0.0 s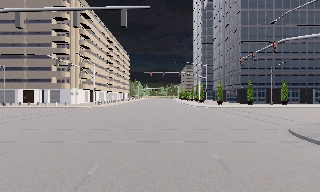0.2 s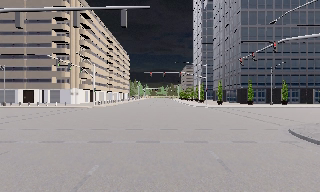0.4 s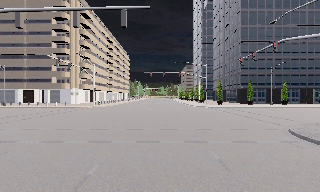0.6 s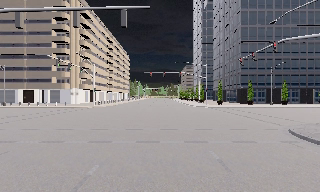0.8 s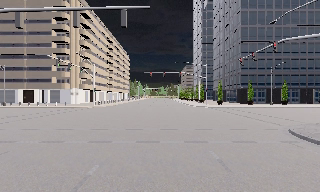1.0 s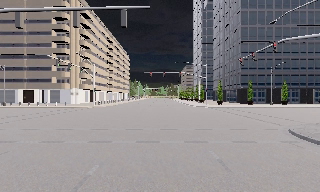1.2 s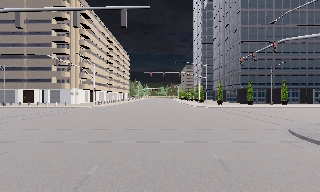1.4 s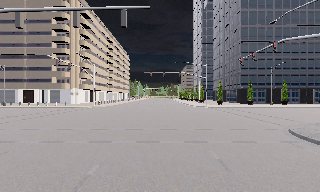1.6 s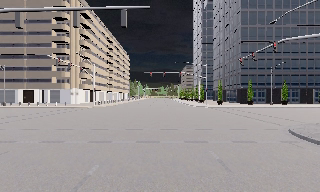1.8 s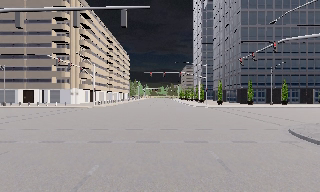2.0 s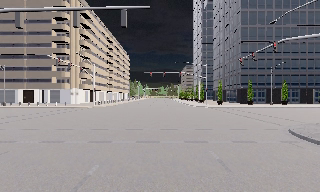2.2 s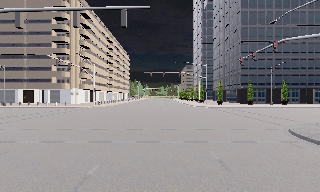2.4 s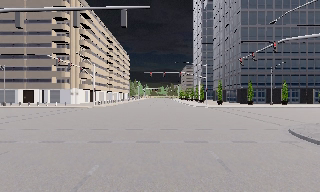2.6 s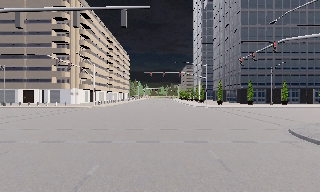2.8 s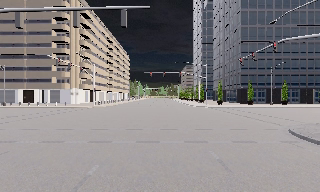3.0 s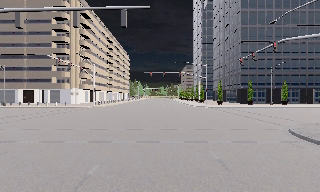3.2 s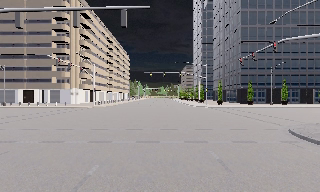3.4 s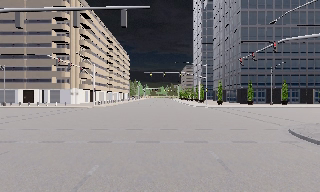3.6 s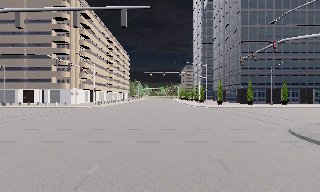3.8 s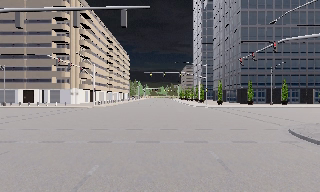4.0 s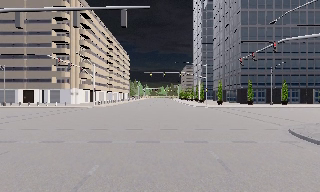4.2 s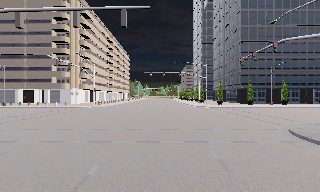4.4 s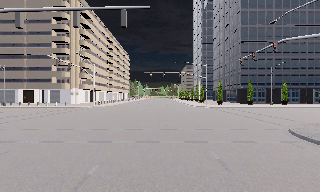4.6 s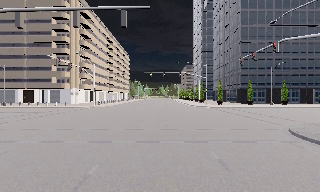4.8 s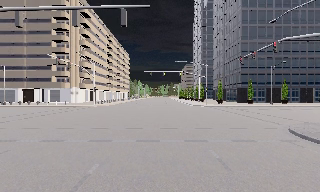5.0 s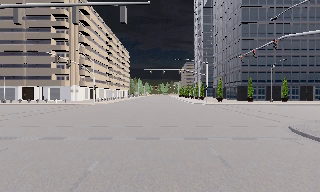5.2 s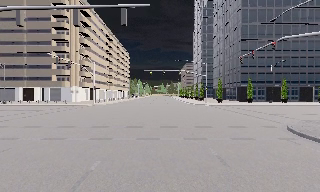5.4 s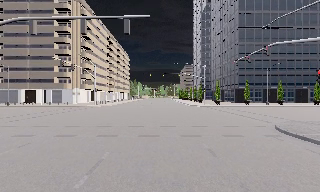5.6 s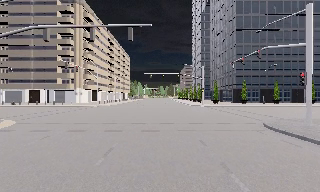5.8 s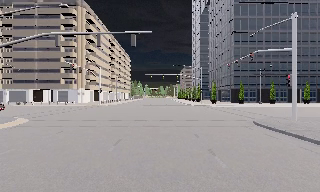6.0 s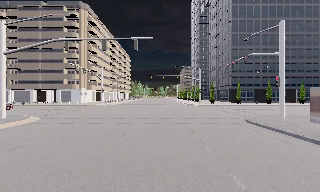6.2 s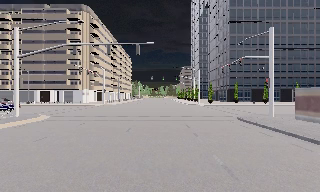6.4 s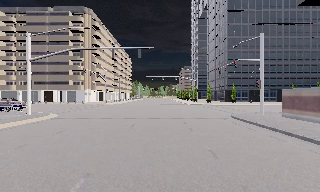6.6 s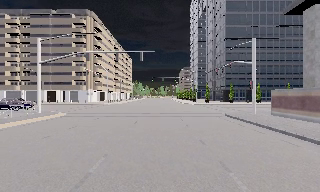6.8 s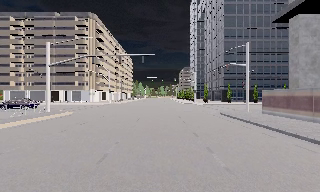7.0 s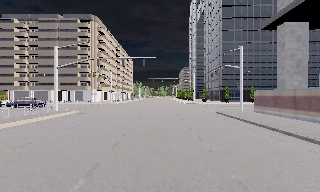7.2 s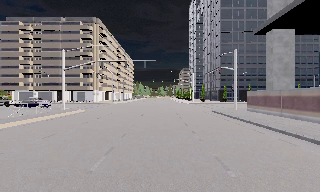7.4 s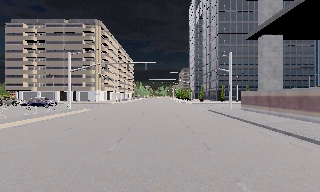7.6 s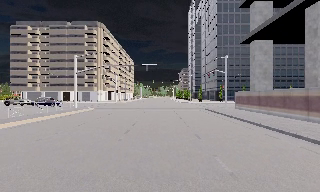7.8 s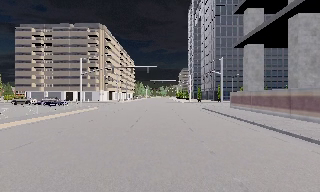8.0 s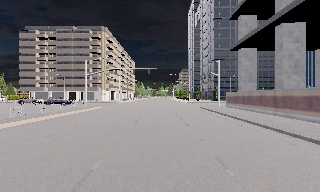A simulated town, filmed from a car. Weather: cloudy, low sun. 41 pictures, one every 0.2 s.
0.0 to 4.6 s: The camera keeps its place and its aim.
4.6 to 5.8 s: The camera travels backward, about 3 m, so what stands in front gets smaller. It gains speed.
5.8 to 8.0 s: The camera travels backward, about 15 m, so what stands in front gets smaller.
The film runs backward here.
